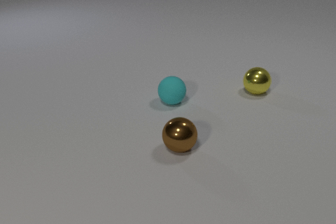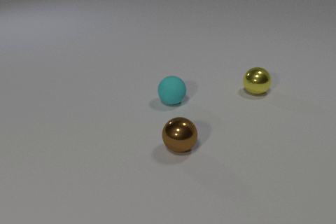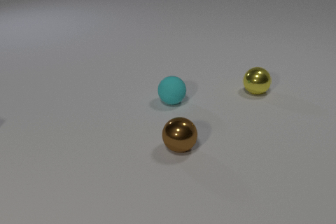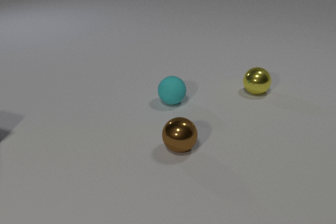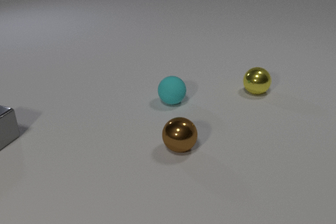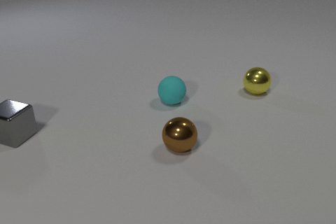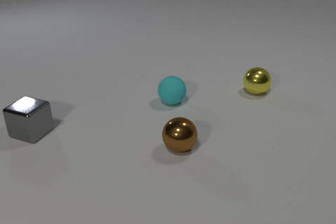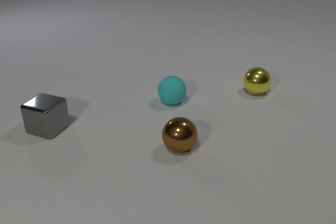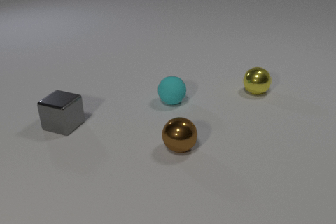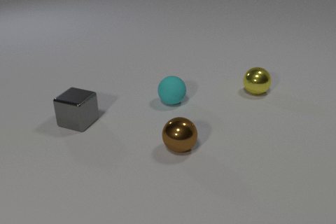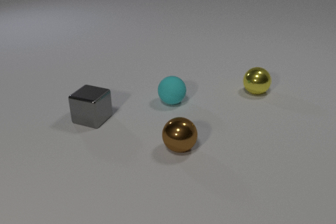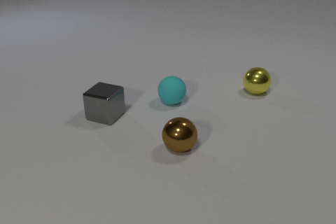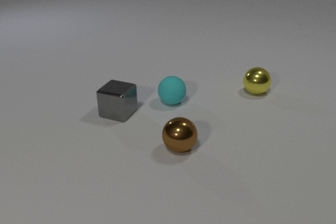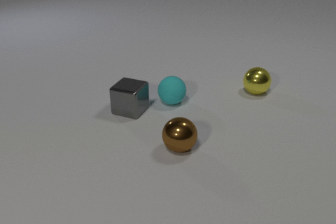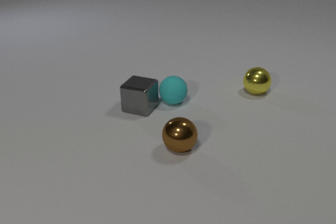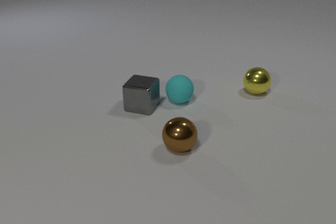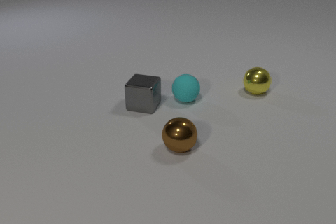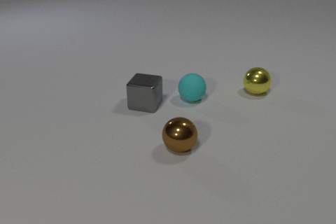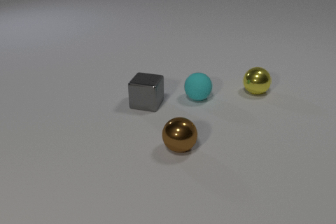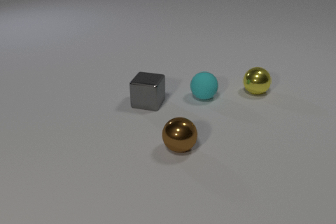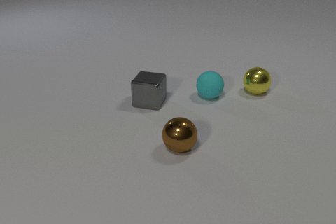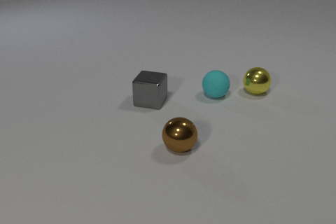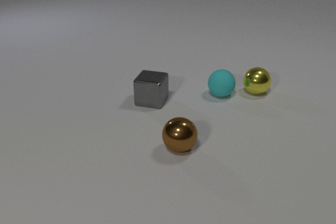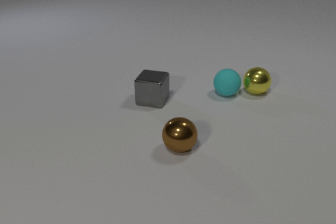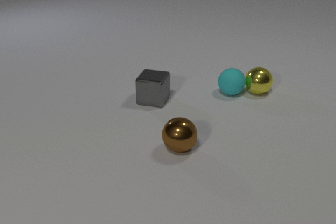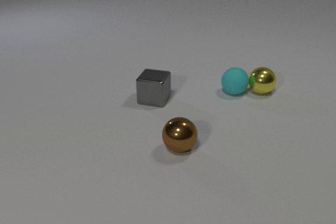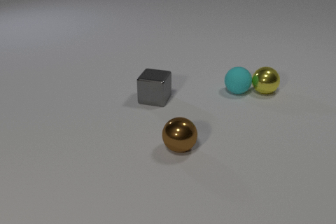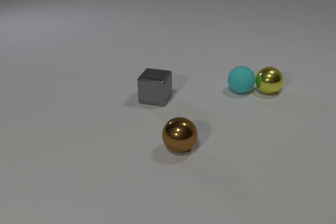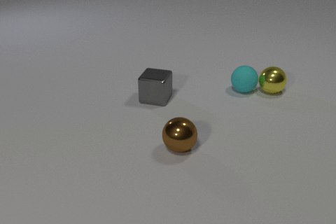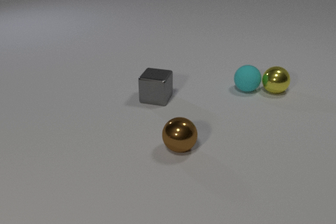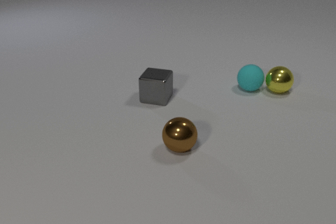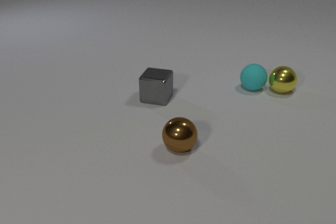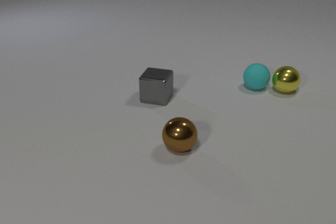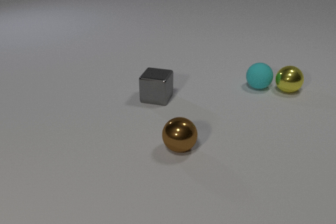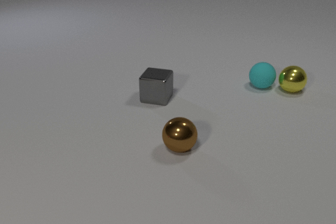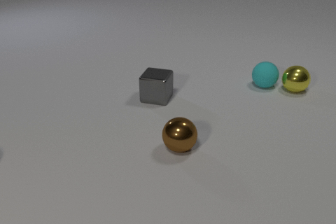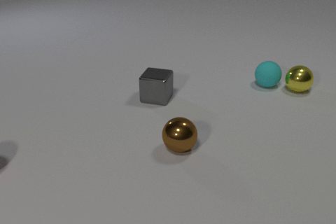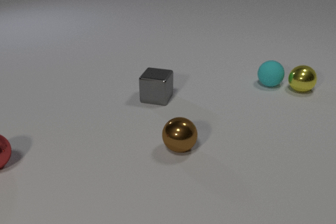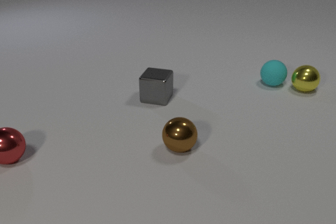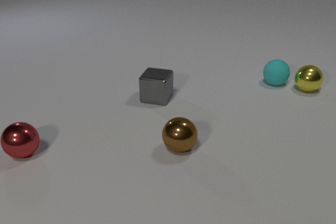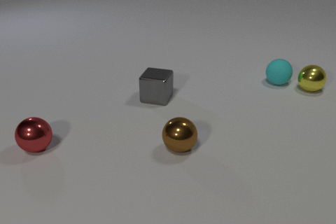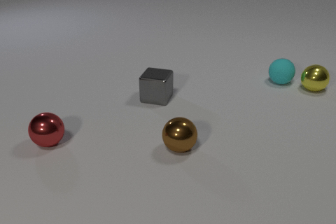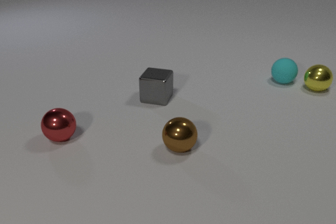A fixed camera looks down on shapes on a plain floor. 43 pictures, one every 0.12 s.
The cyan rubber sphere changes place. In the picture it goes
to the right.
The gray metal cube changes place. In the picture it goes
to the right.
0.00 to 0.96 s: The gray metal cube comes in at the left edge, slides to the right.
0.96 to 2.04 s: The gray metal cube slides to the right. The cyan rubber sphere rolls to the right. The gray metal cube and the cyan rubber sphere collide.
2.04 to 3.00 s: The gray metal cube slides away from the camera and to the right. The cyan rubber sphere rolls to the right and away from the camera. The cyan rubber sphere and the yellow metal sphere collide.
3.00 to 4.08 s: The cyan rubber sphere rolls to the right and away from the camera. The yellow metal sphere rolls to the right and away from the camera.
4.08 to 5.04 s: The cyan rubber sphere rolls to the right and away from the camera. The yellow metal sphere rolls to the right and away from the camera. The red metal sphere comes in at the left edge, rolls to the right and away from the camera.
What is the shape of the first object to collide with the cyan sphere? cube.
Are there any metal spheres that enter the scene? yes.
How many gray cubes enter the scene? 1.
